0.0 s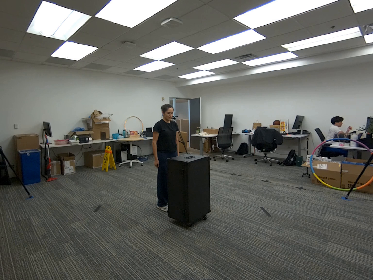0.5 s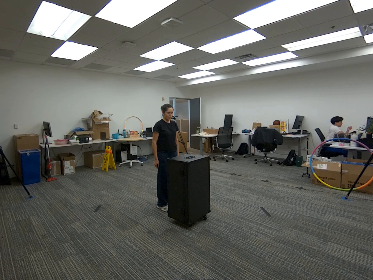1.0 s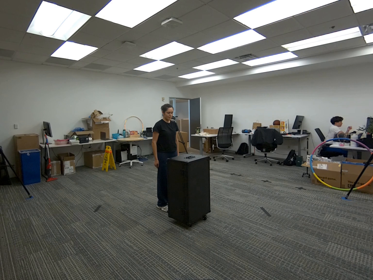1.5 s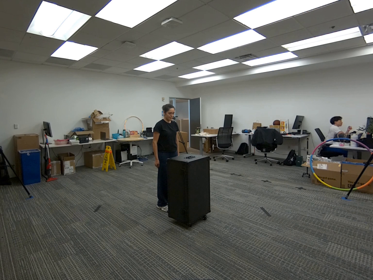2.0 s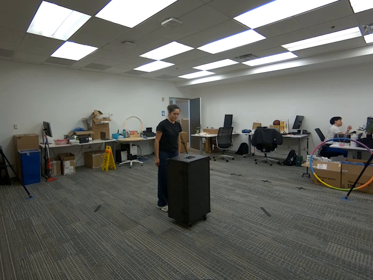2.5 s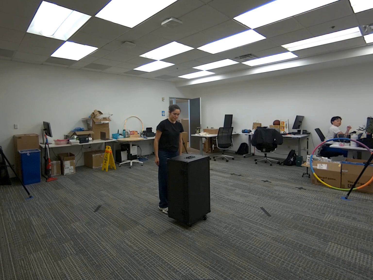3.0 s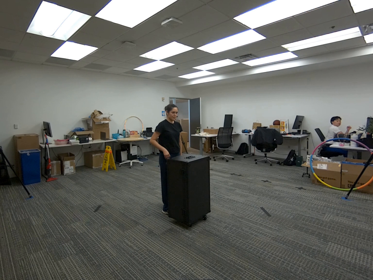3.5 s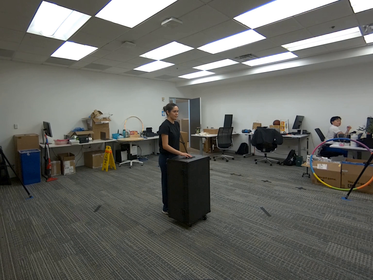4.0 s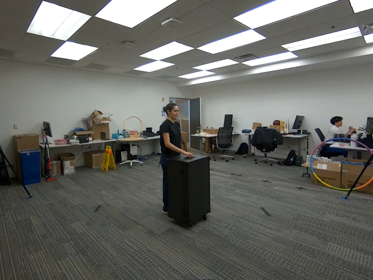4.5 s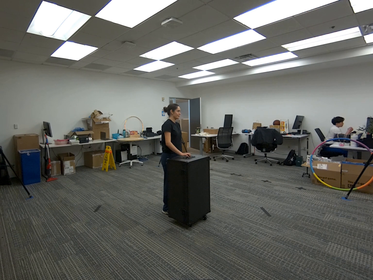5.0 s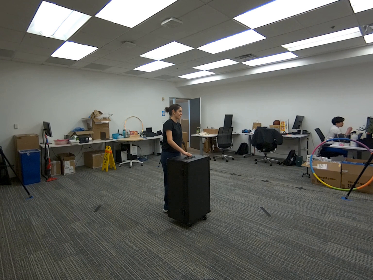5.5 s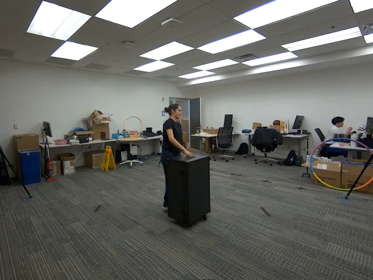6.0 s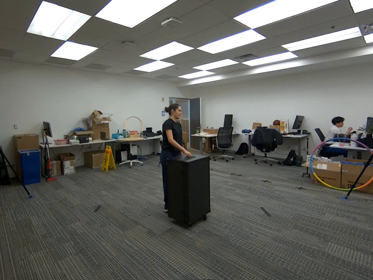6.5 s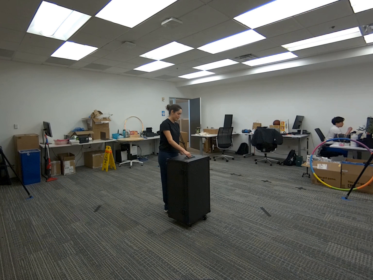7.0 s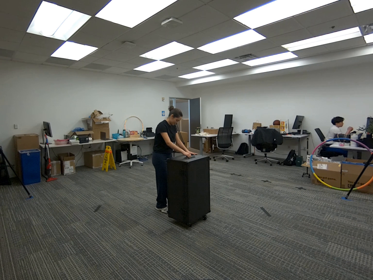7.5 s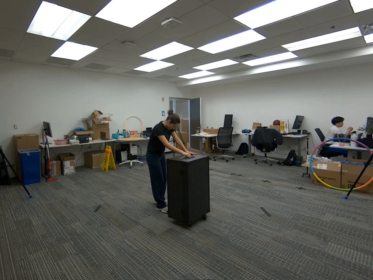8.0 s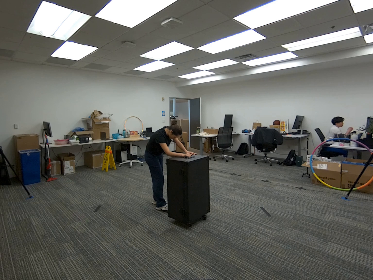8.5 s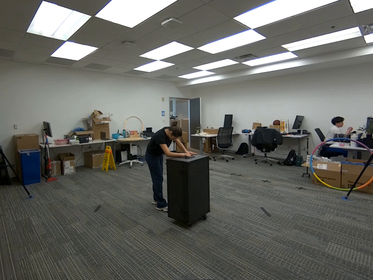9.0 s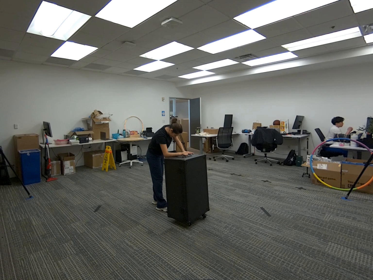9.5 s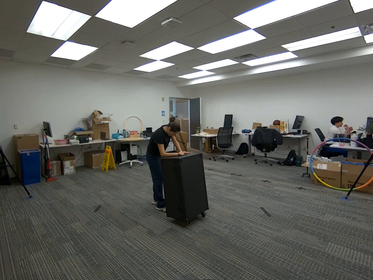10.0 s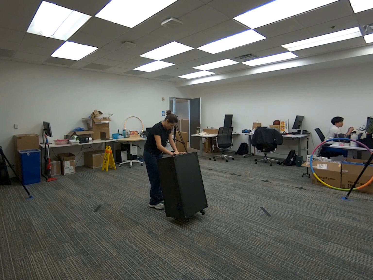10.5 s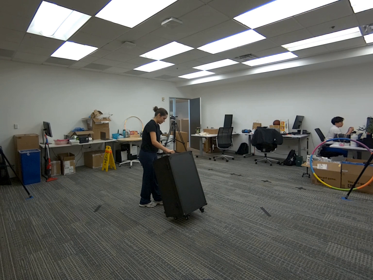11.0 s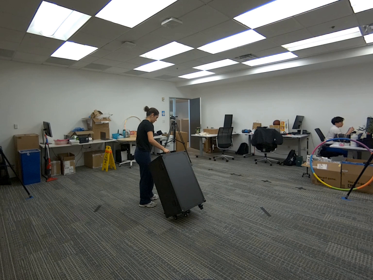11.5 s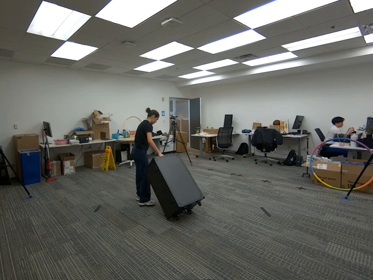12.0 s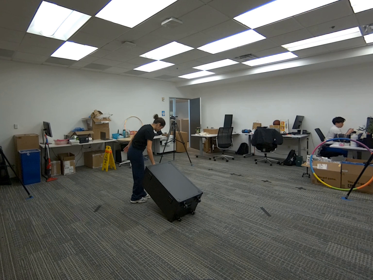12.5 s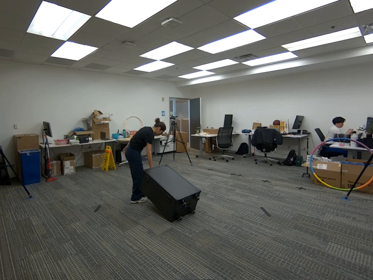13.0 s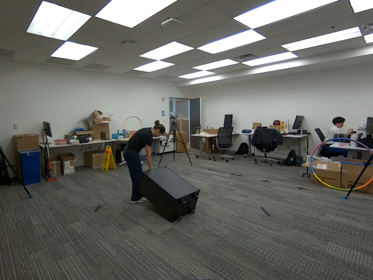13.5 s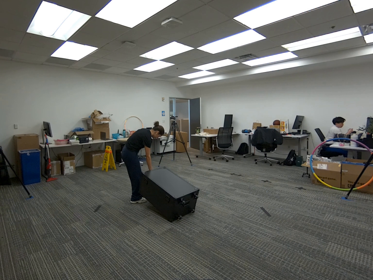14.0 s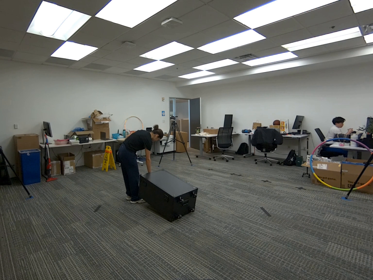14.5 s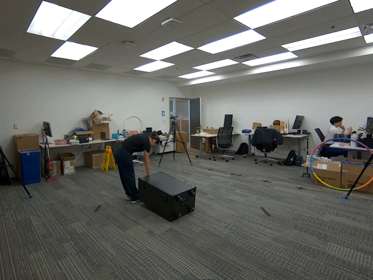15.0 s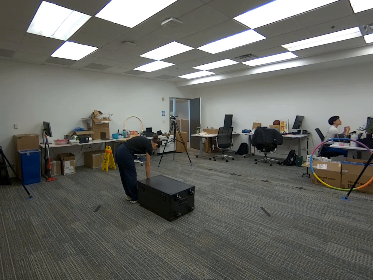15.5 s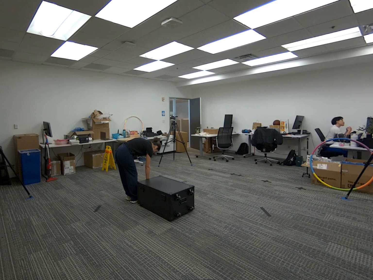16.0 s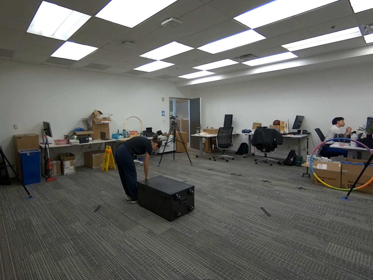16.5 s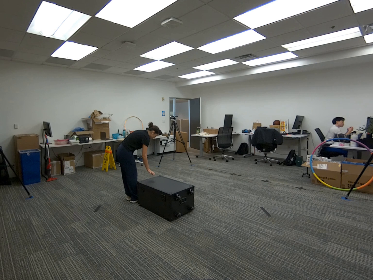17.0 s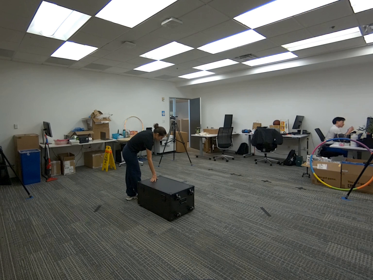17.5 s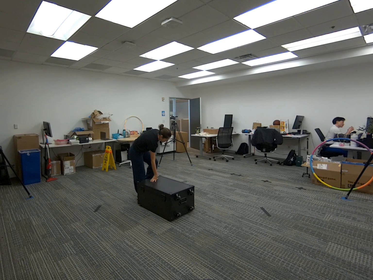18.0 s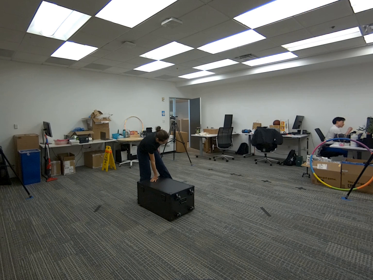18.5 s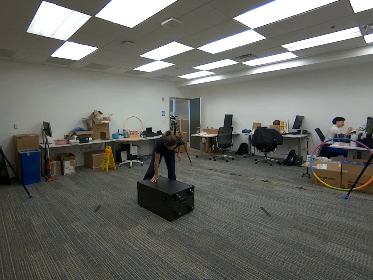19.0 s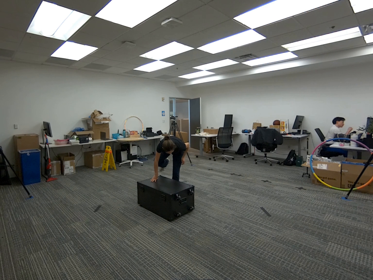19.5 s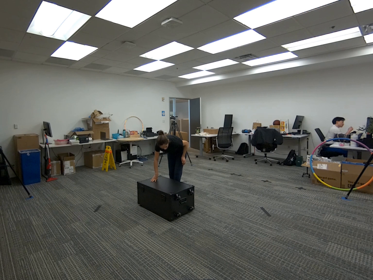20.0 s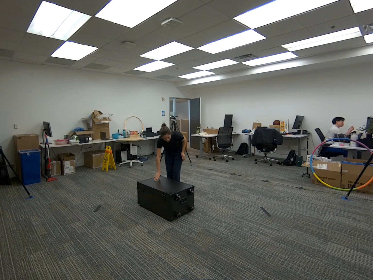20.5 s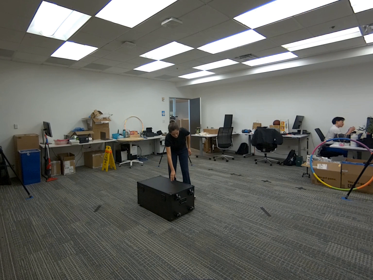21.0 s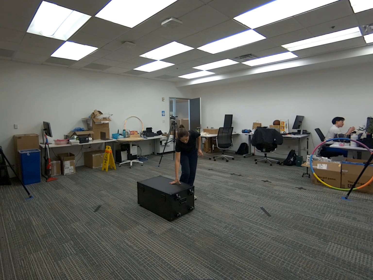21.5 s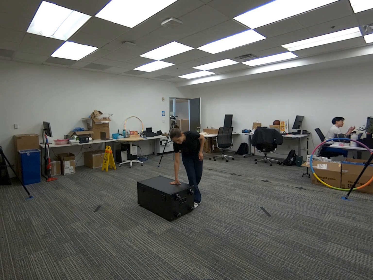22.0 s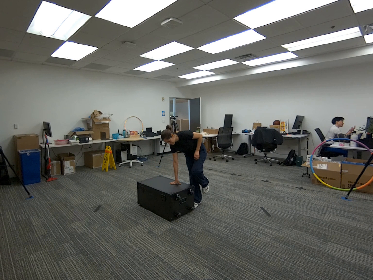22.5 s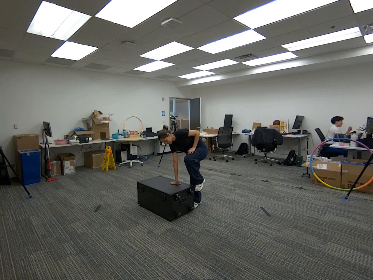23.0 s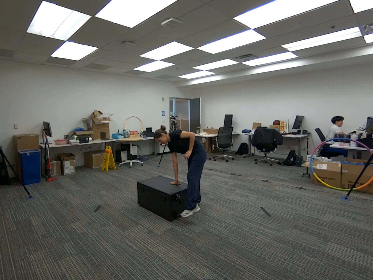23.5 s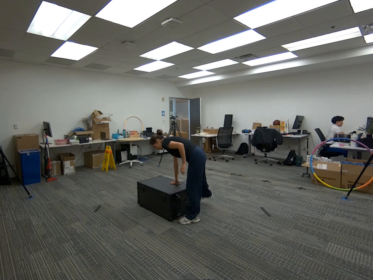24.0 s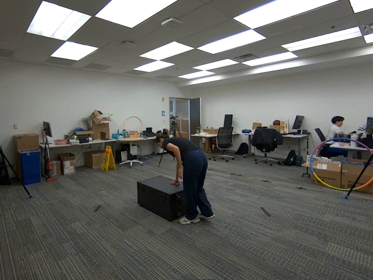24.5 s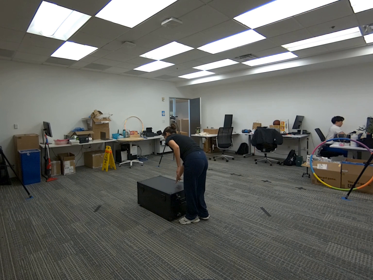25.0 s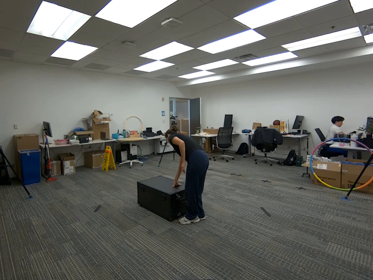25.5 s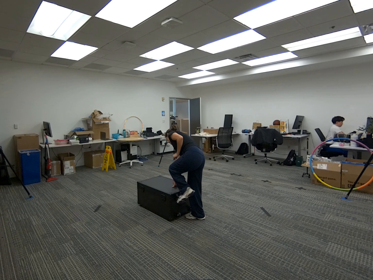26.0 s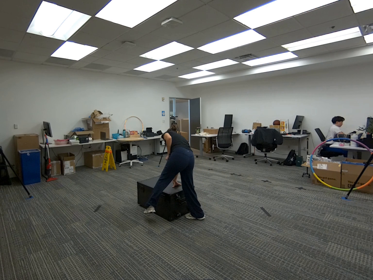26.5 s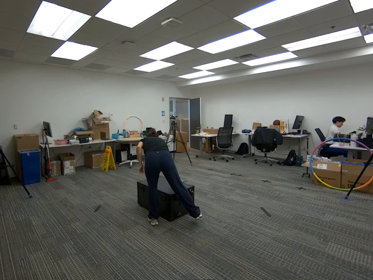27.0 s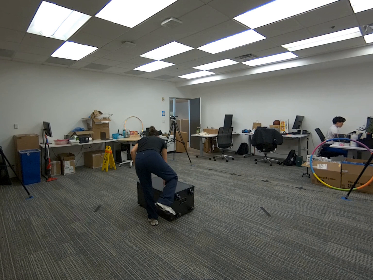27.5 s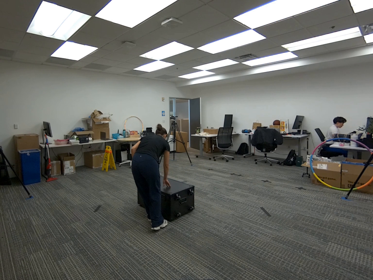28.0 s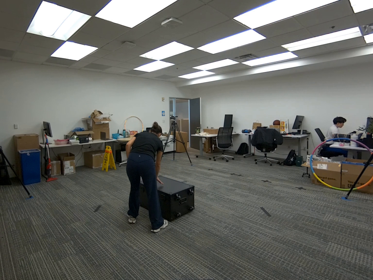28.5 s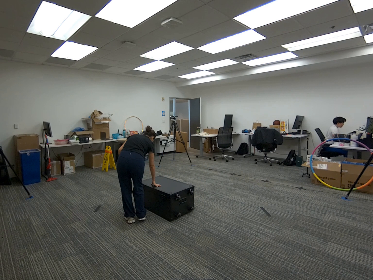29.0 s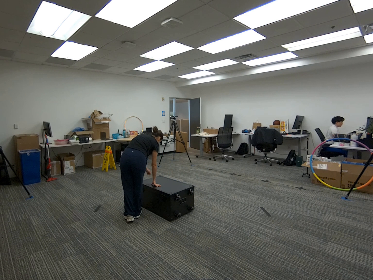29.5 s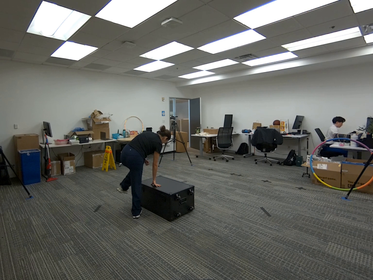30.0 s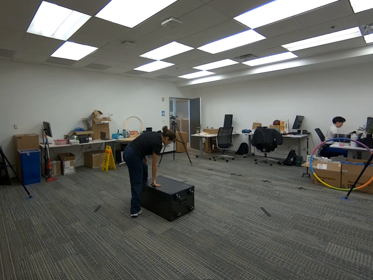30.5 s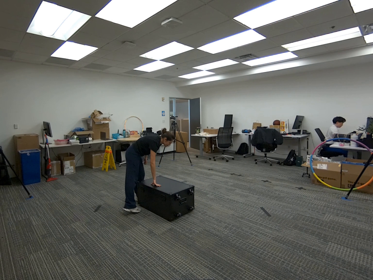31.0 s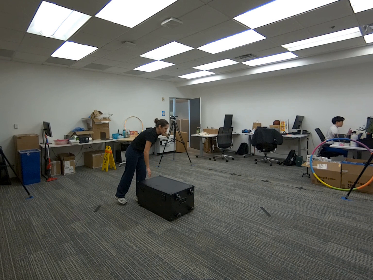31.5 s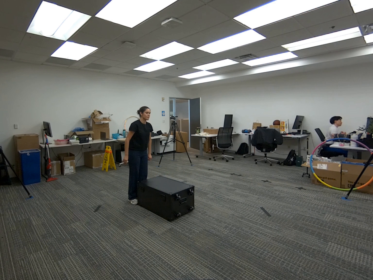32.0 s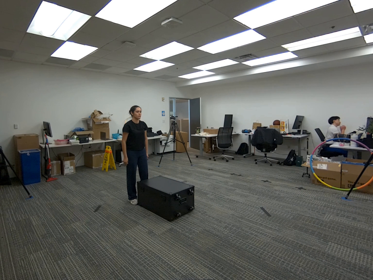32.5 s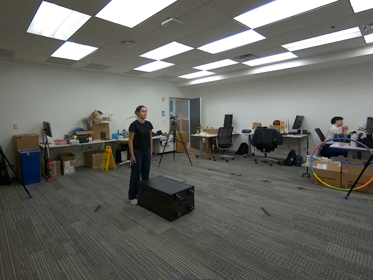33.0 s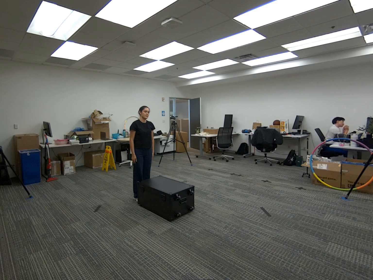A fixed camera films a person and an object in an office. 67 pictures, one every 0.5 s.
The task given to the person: Walk over to the G1 Box and place the box on its side and proceed to jump over the G1 box.
